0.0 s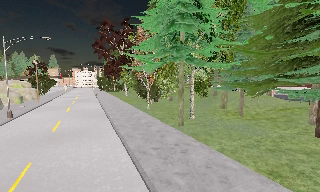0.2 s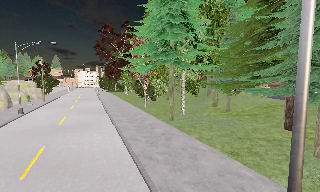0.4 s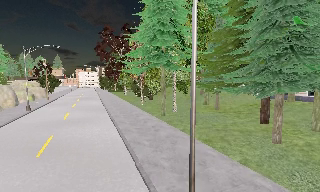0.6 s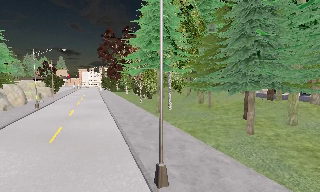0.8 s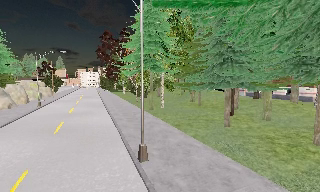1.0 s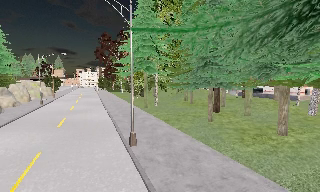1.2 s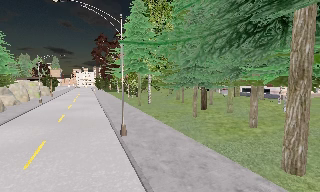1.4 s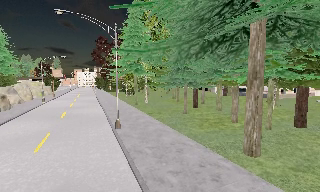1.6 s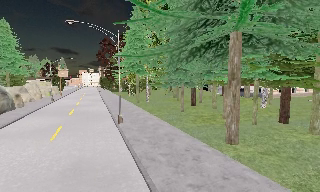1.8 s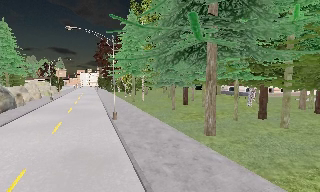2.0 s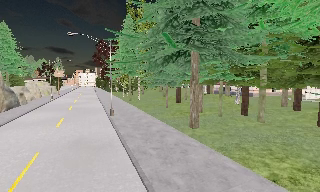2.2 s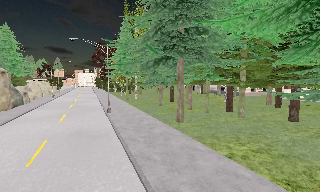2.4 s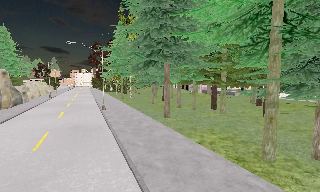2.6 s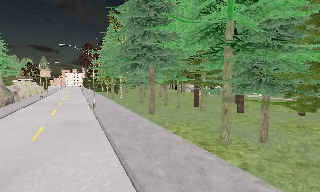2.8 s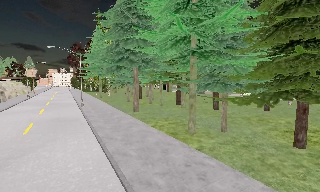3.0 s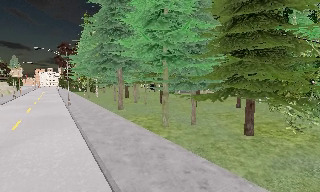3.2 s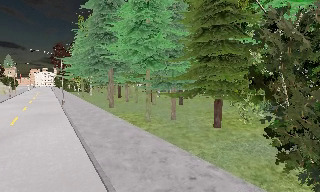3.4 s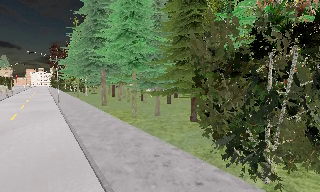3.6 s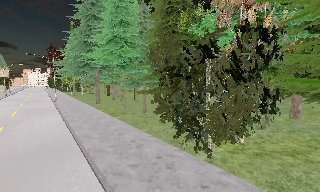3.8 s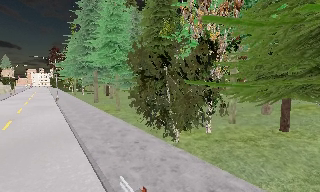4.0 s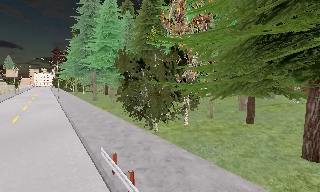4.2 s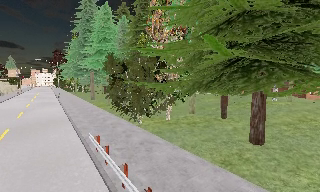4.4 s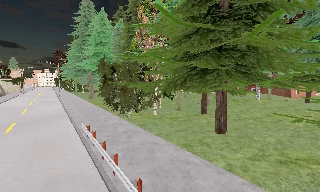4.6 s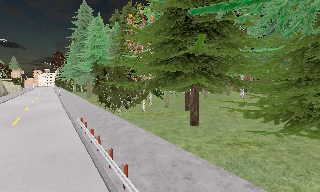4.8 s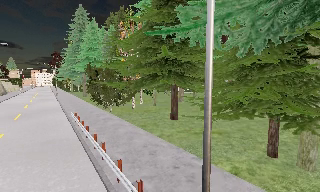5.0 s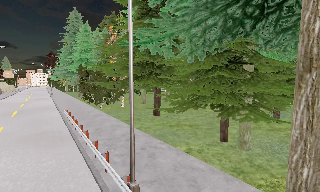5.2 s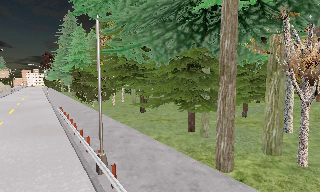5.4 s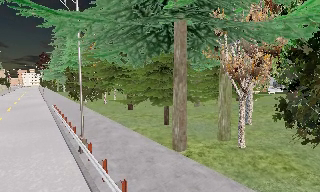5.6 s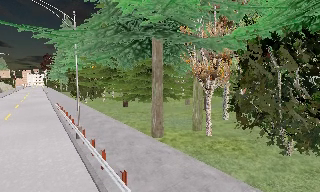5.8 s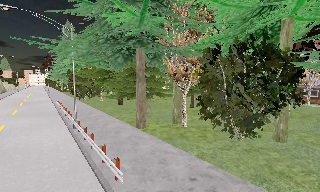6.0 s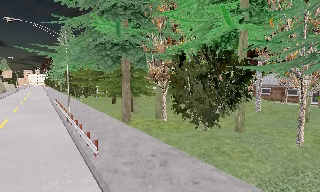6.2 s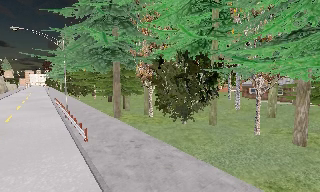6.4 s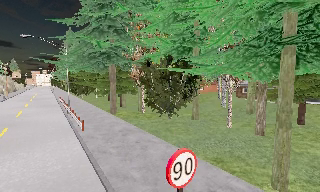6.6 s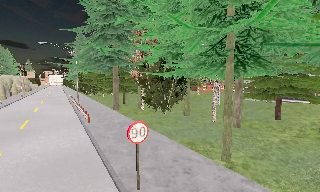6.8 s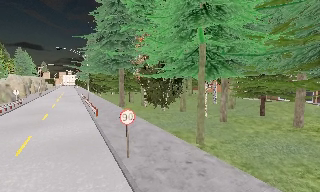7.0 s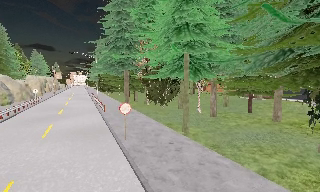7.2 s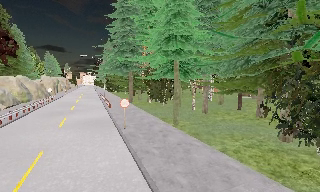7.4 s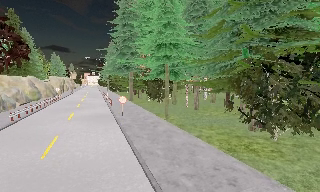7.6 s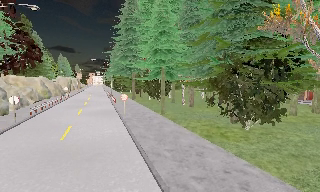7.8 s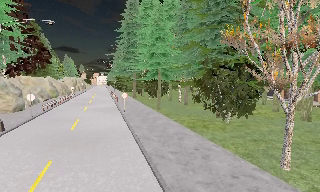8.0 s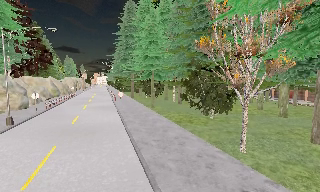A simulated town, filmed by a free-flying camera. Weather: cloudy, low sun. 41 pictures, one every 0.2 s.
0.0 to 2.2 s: The camera travels backward and to its right, about 19 m, so what stands in front gets smaller.
2.2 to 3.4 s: The scene slides to the left, as the camera pans about 10 degrees to its right. It travels backward and to its right, about 12 m, so what stands in front gets smaller.
3.4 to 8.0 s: The camera pans to its left, which is counterclockwise from overhead, by about 15 degrees. It travels backward and to its right, about 50 m, so what stands in front gets smaller.
The film runs backward here.
